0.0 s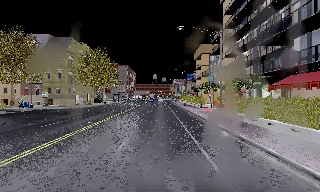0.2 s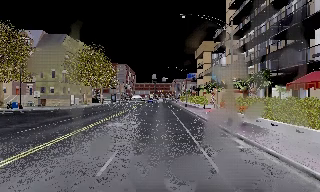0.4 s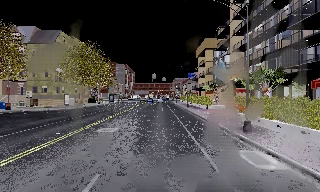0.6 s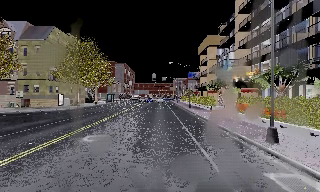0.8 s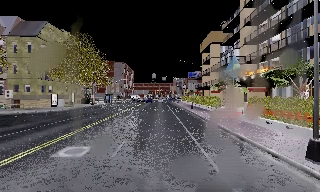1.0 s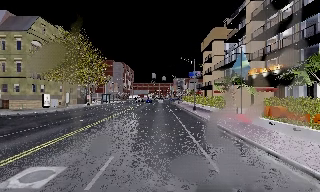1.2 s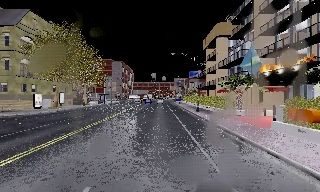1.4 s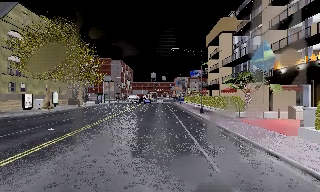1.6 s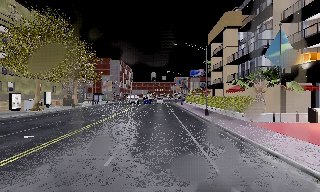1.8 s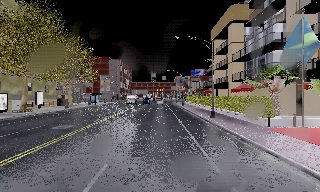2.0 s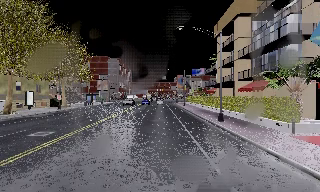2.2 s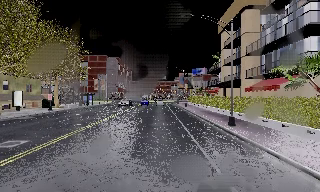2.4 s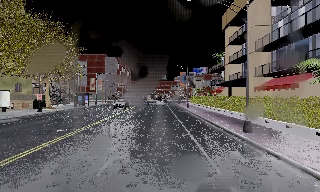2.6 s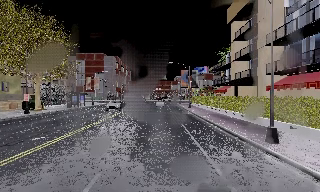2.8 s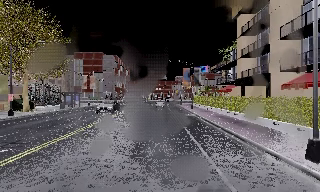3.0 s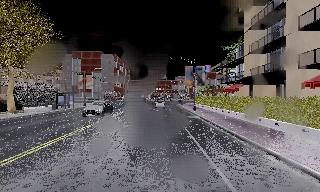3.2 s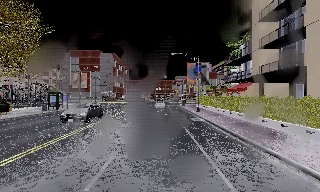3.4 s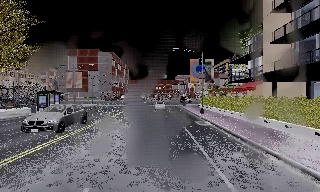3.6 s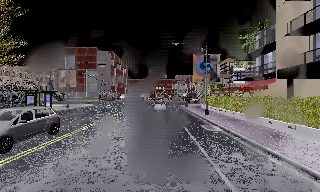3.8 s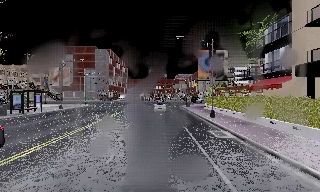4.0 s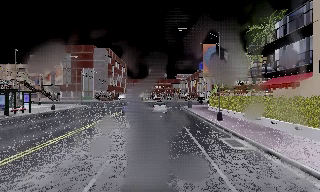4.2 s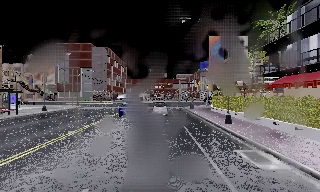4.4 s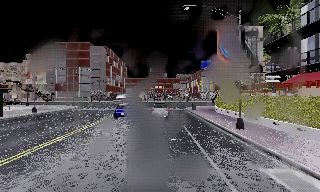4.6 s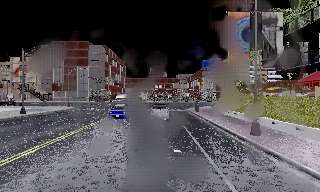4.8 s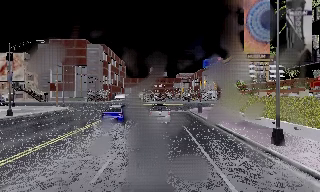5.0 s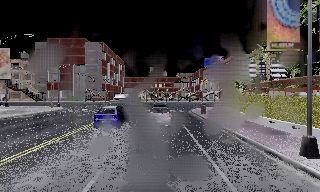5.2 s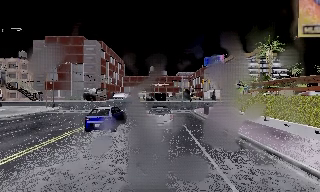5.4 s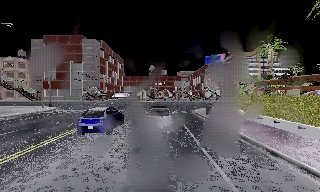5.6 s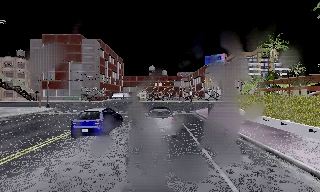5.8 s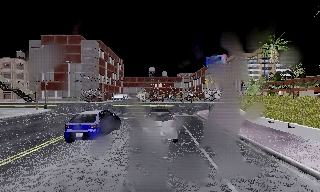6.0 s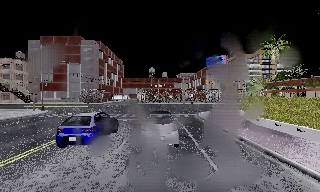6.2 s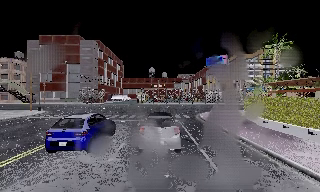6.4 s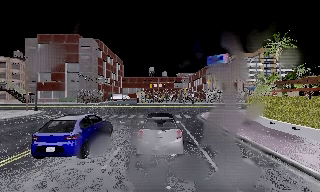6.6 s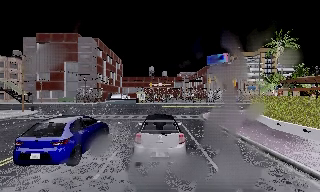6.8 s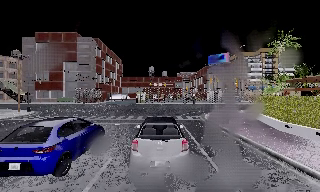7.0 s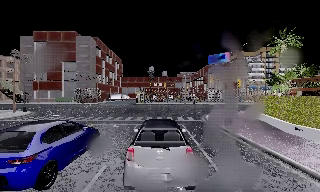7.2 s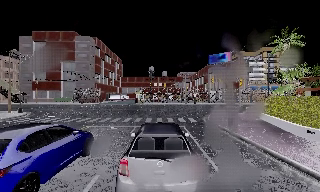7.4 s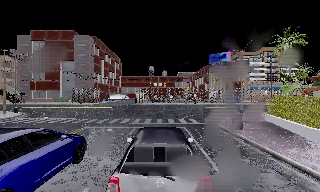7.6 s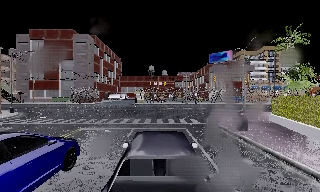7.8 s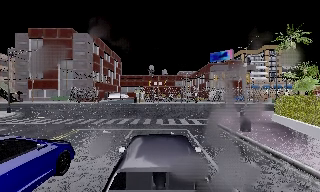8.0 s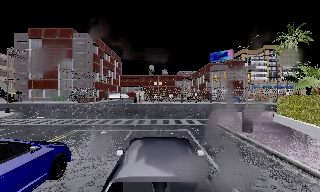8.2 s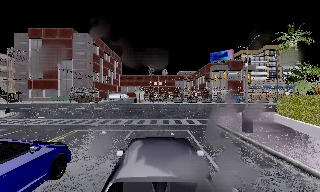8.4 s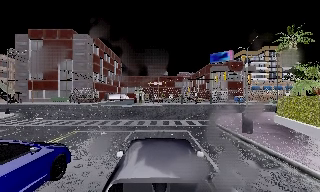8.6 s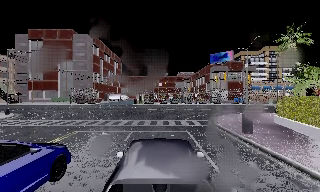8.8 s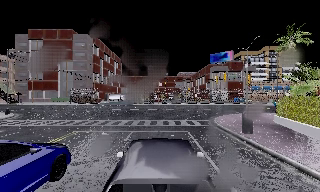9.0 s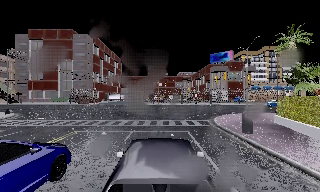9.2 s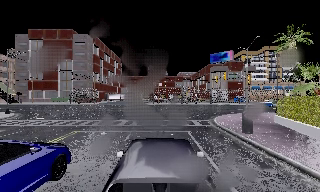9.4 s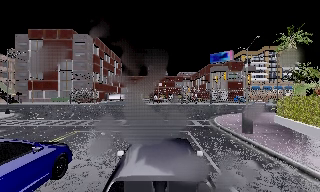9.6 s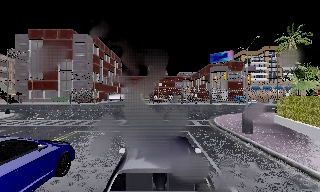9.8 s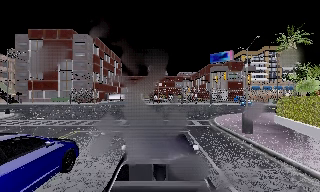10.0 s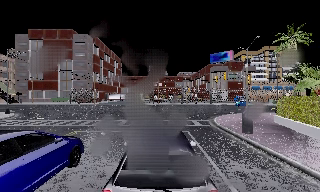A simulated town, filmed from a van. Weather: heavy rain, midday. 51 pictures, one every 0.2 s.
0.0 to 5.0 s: The camera travels forward, about 50 m, so what stands in front looms larger.
5.0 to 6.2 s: The camera travels forward, about 4.5 m, so what stands in front looms larger. It loses speed.
6.2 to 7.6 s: The camera travels forward, about 4.5 m, so what stands in front looms larger.
7.6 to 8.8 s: The camera travels forward, about 0.5 m, so what stands in front looms larger. It loses speed.
8.8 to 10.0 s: The camera keeps its place and its aim.
The film runs forward here.
